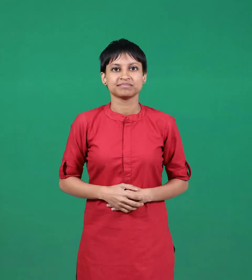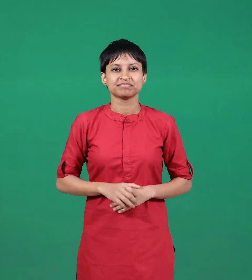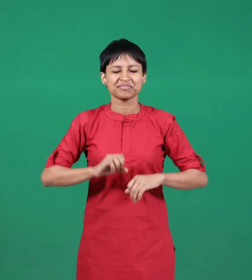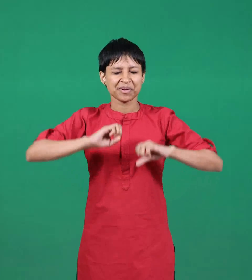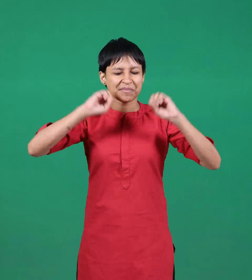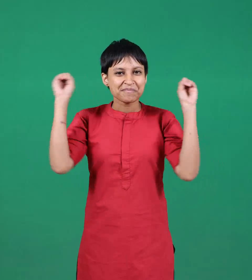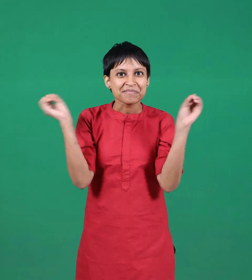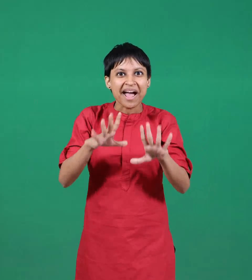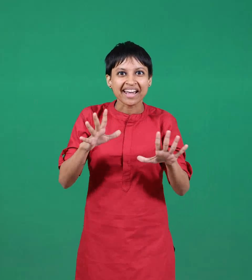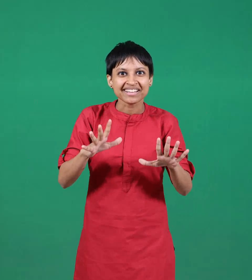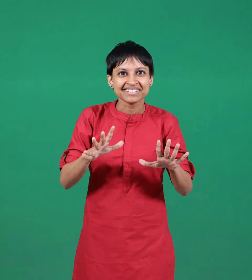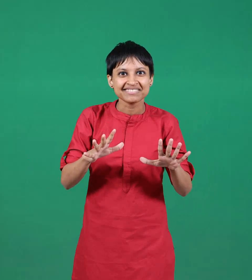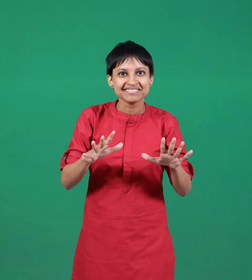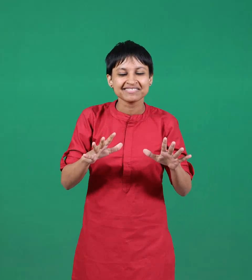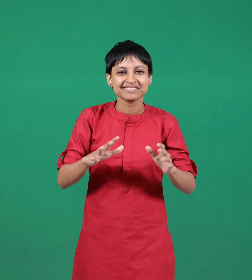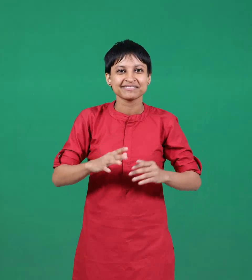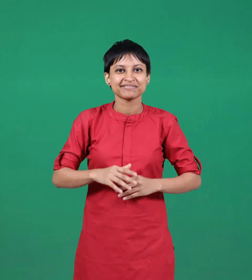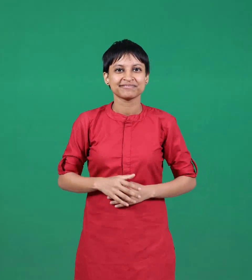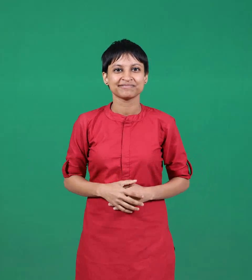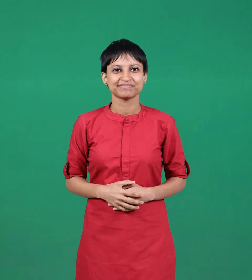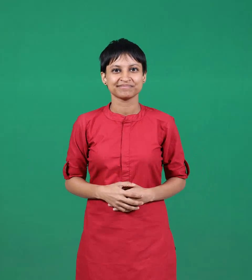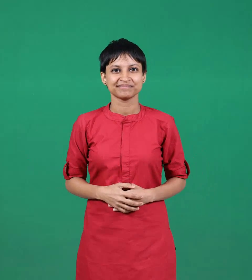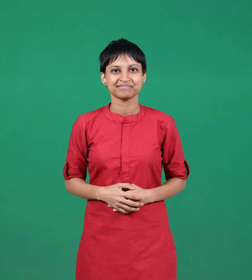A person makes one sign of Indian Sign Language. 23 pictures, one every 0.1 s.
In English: magic
